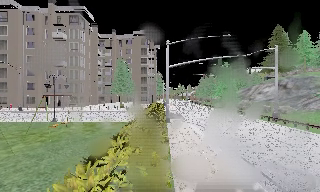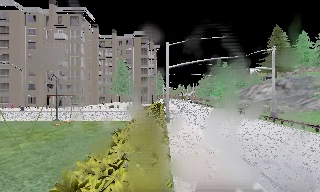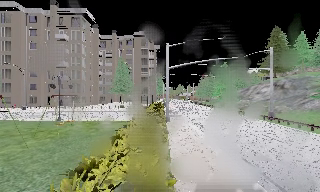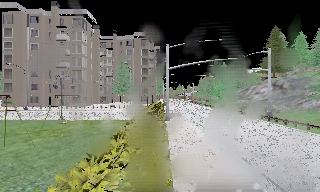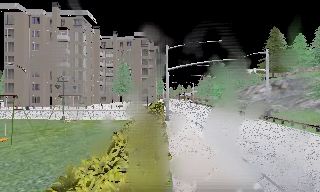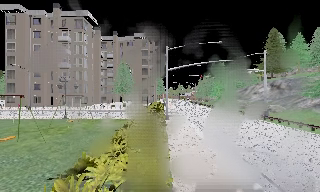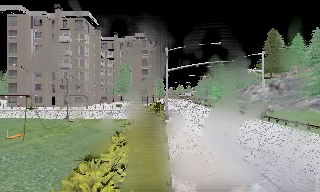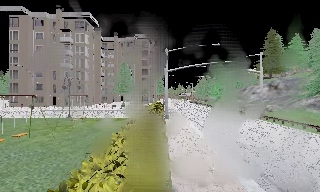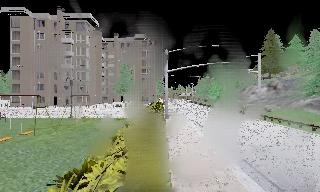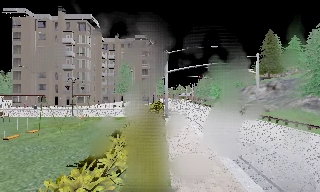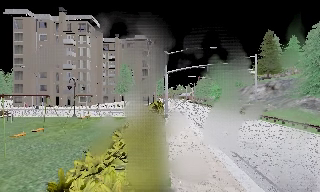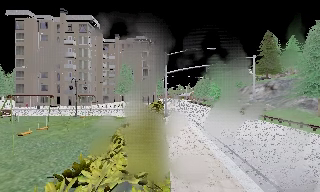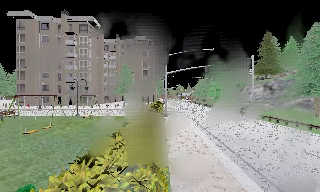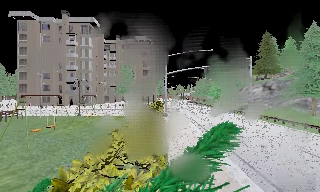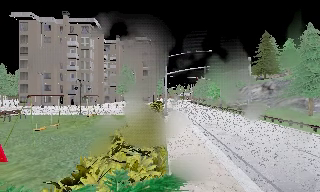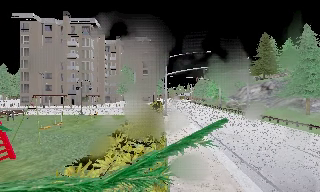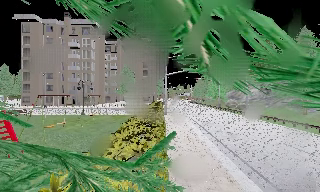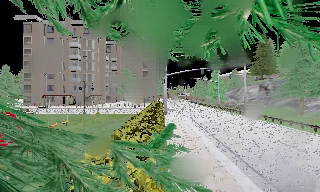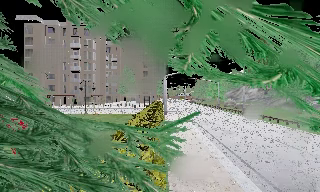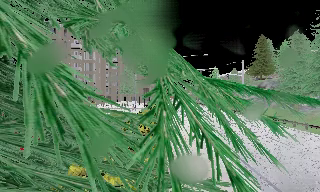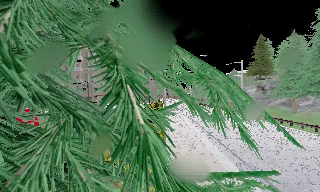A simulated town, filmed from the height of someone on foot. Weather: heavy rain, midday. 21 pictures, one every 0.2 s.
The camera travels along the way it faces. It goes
backward.
0.0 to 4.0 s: The camera travels backward, about 7 m, so what stands in front gets smaller.
The film runs backward here.
